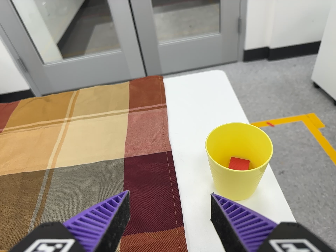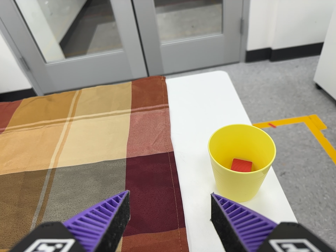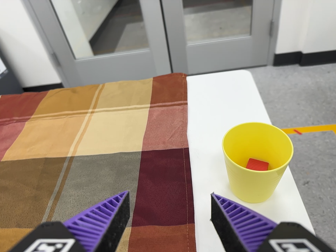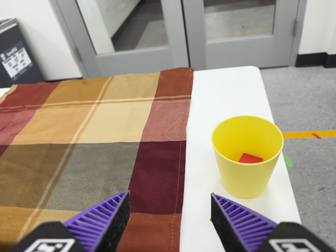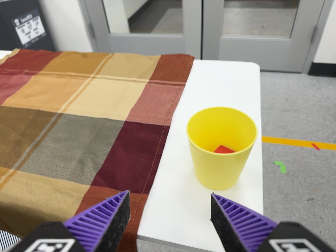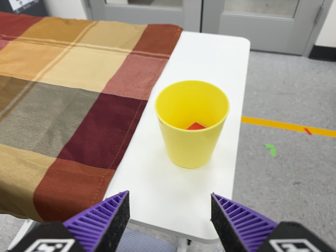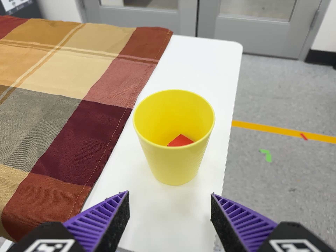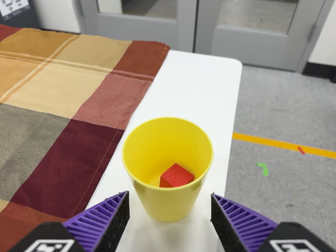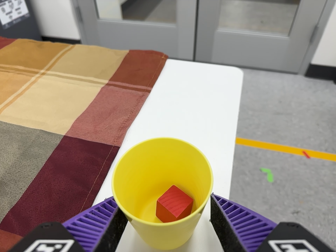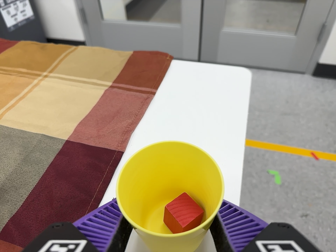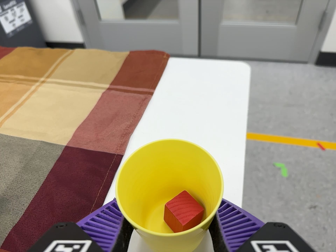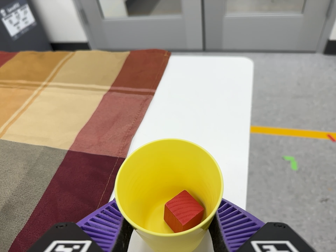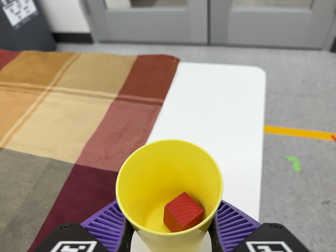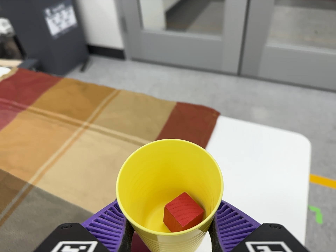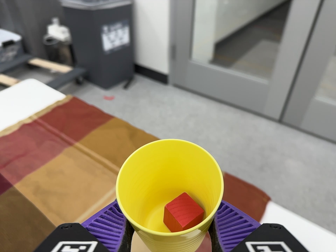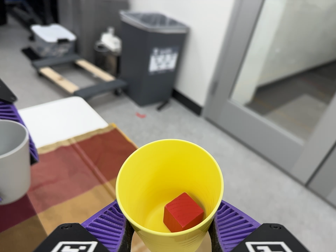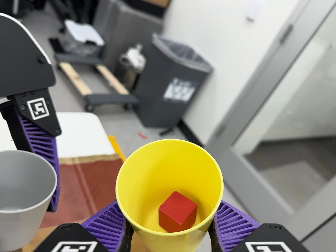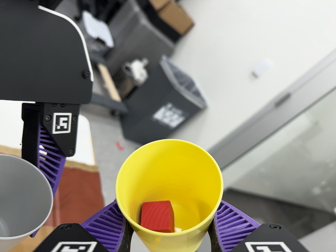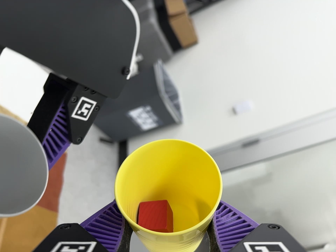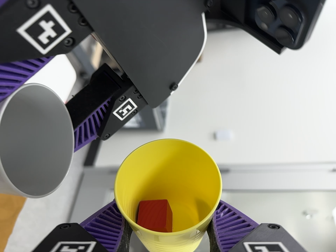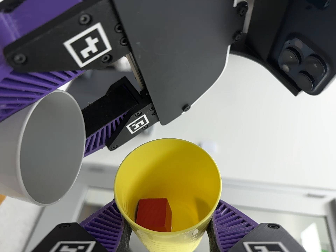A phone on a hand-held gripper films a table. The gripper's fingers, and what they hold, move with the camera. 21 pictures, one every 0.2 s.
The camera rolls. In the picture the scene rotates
clockwise.
0.0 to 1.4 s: The camera travels to its right and forward, about 14 cm. It rolls about its line of sight by about 20 degrees, and the scene rotates clockwise.
1.4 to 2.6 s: The camera travels toward the top of its view and forward, about 14 cm, so close, fixed things drift downward.
2.6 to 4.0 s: The camera pans to its right by about 10 degrees. It travels toward the top of its view and to its left, about 38 cm, so close, fixed things drift downward. Its aim tips toward the top of its view by about 20 degrees, and the scene shifts downward. It rolls about its line of sight by about 110 degrees, and the scene rotates clockwise.
The film runs forward here.
